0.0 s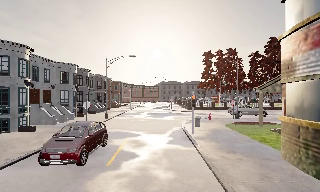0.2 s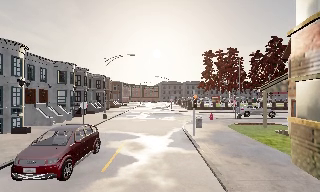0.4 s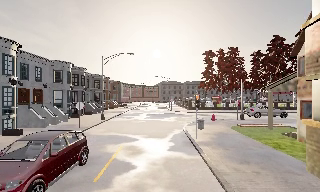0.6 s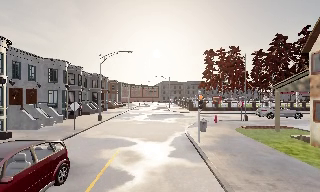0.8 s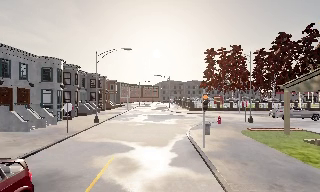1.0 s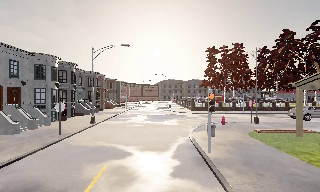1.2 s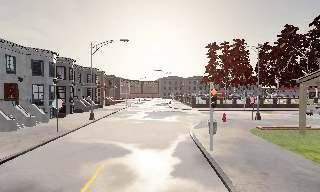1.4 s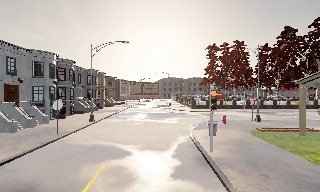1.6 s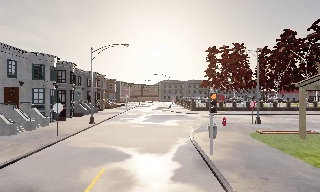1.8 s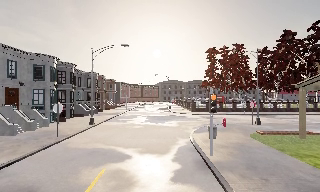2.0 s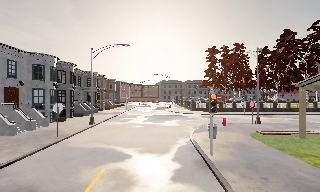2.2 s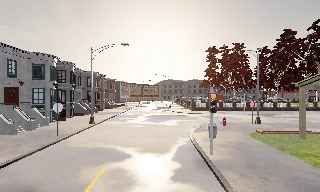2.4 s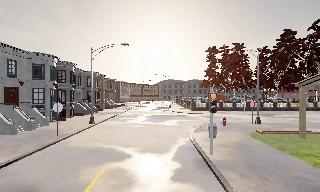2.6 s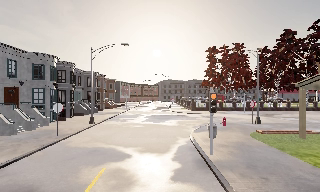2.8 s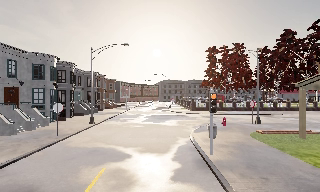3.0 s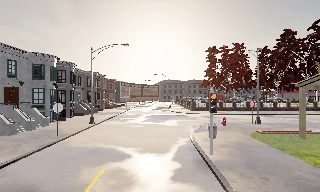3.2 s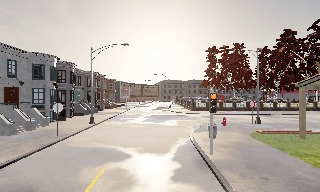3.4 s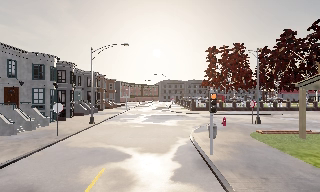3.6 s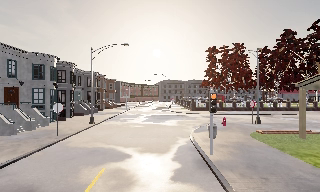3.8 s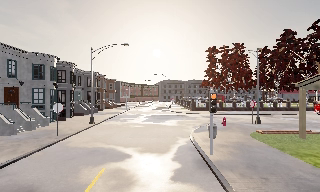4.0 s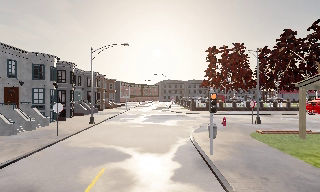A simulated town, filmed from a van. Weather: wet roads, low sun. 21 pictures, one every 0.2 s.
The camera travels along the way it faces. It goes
forward.
0.0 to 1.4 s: The camera travels forward, about 4 m, so what stands in front looms larger. It loses speed.
1.4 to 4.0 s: The camera keeps its place and its aim.
The film runs forward here.
